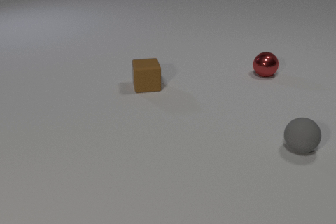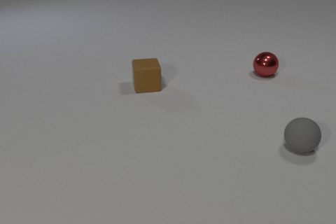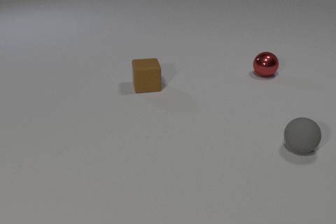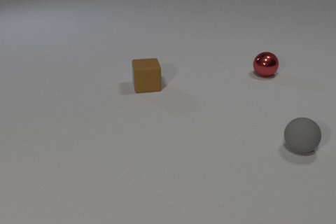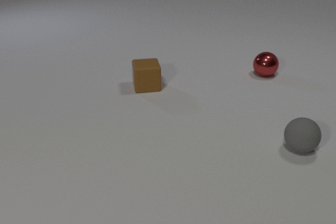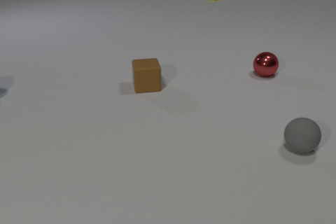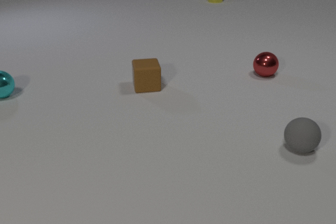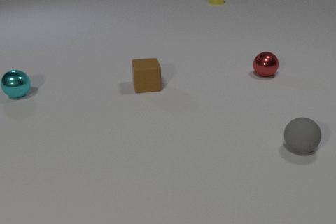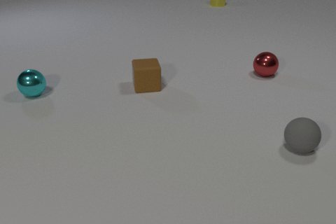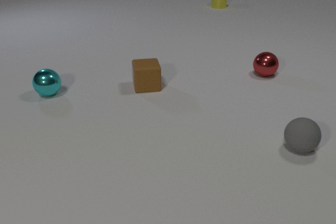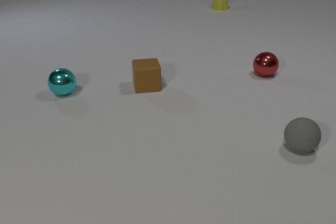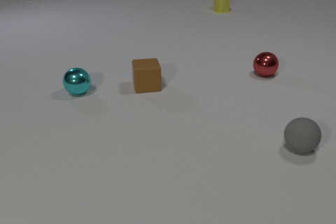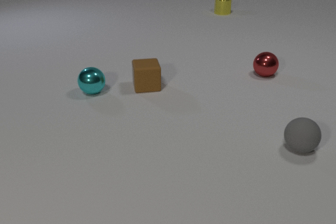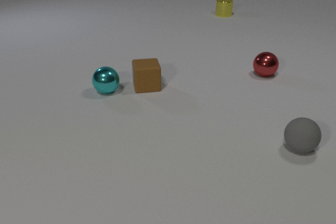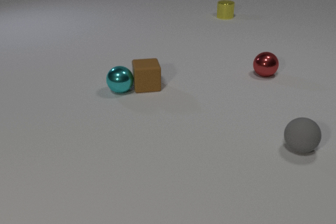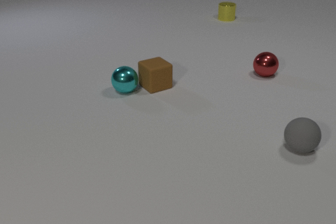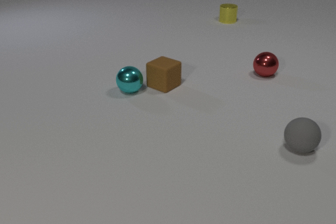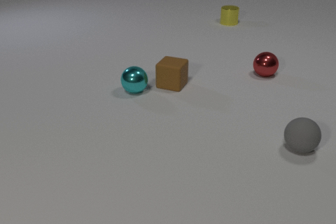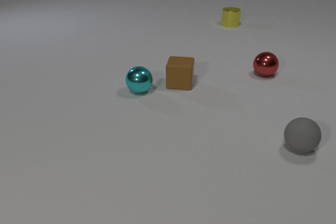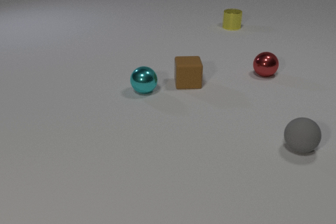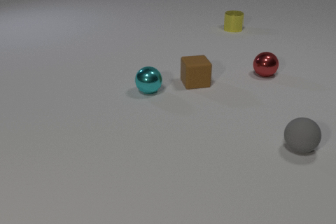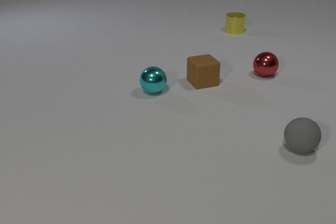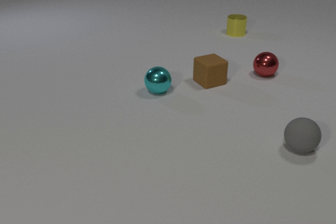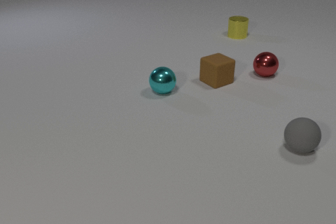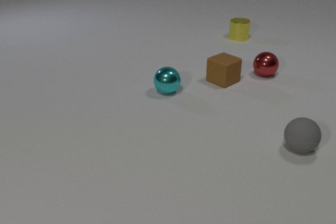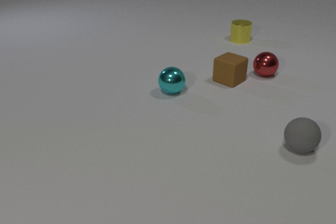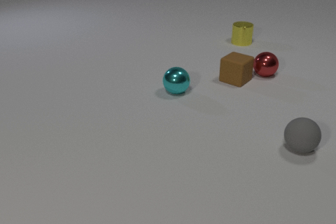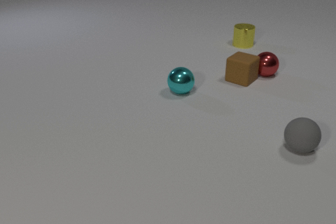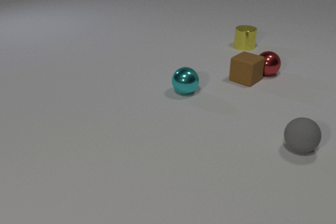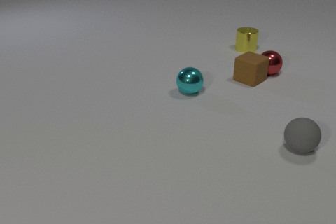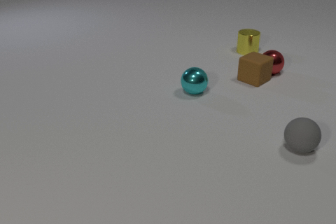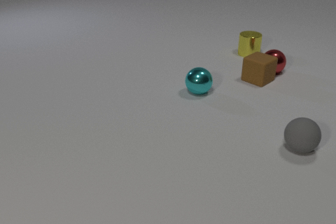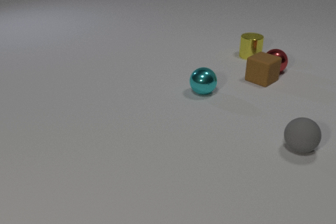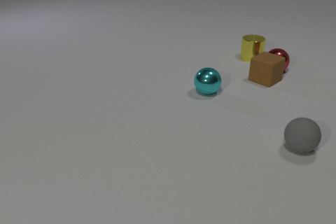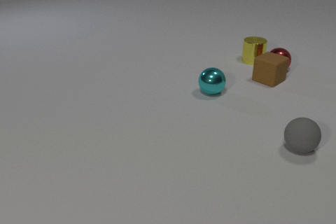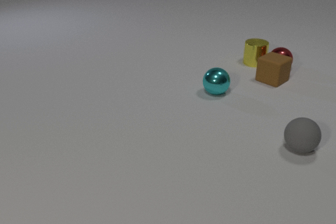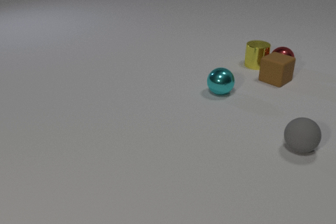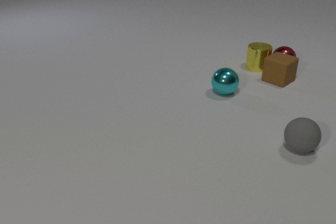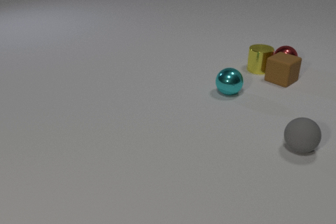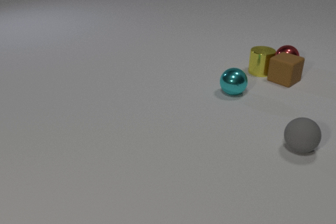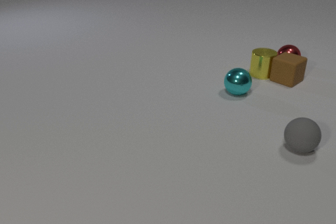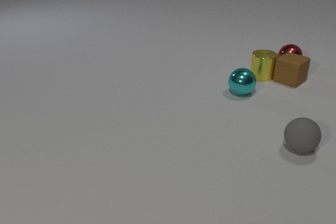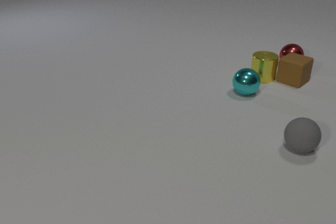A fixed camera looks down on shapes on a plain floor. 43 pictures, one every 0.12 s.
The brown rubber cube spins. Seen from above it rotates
counterclockwise.
The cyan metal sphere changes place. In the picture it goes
to the right.
0.00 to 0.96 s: The cyan metal sphere comes in at the left edge, rolls to the right. The yellow metal cylinder comes in at the top edge, slides toward the camera.
0.96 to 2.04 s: The cyan metal sphere rolls to the right. The brown rubber cube slides to the right, spins so that its near face slides to the right, counterclockwise seen from above. The yellow metal cylinder slides toward the camera. The cyan metal sphere and the brown rubber cube collide.
2.04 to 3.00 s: The cyan metal sphere rolls to the right. The brown rubber cube slides to the right, spins counterclockwise seen from above by about 75 degrees, its near face sliding to the right. The yellow metal cylinder slides toward the camera.
3.00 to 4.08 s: The cyan metal sphere rolls to the right. The brown rubber cube slides to the right. The yellow metal cylinder slides toward the camera. The red metal sphere rolls away from the camera and to the right. The brown rubber cube and the red metal sphere collide.
4.08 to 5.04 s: The cyan metal sphere rolls to the right. The brown rubber cube slides to the right. The yellow metal cylinder slides toward the camera. The red metal sphere rolls away from the camera and to the right. The yellow metal cylinder and the red metal sphere collide. The brown rubber cube and the yellow metal cylinder collide.
What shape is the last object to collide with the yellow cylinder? cube.
How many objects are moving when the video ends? 4.
What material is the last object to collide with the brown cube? metal.
